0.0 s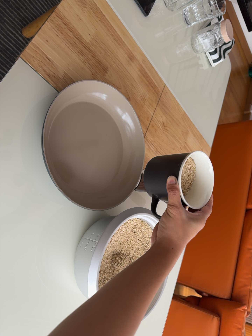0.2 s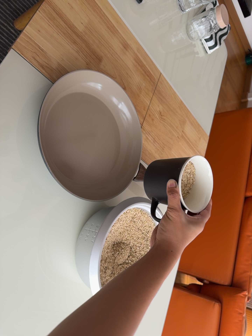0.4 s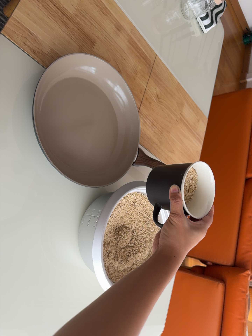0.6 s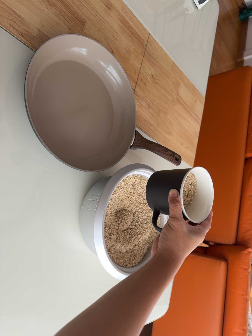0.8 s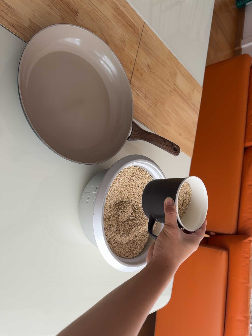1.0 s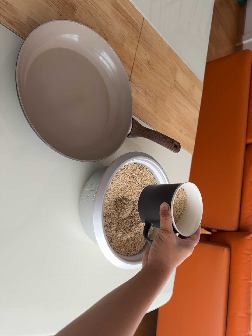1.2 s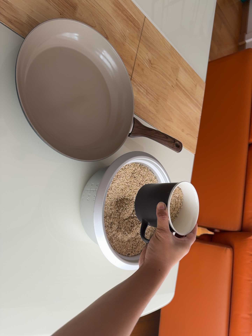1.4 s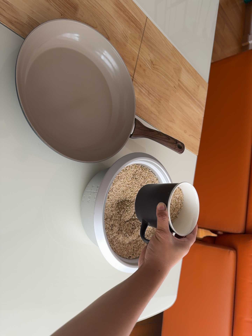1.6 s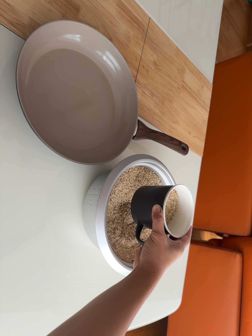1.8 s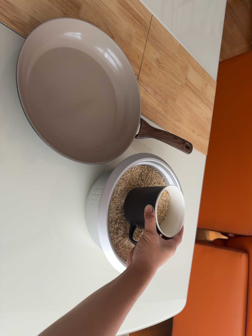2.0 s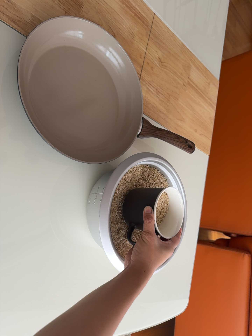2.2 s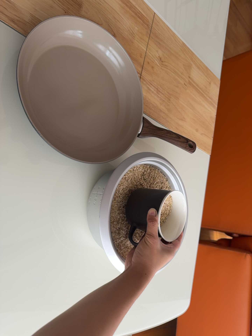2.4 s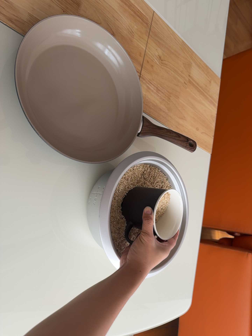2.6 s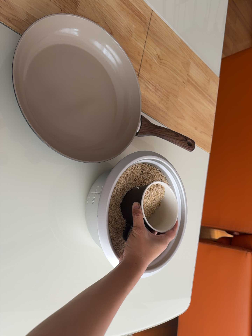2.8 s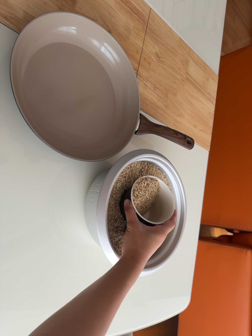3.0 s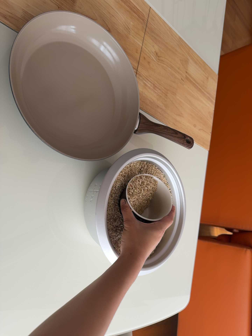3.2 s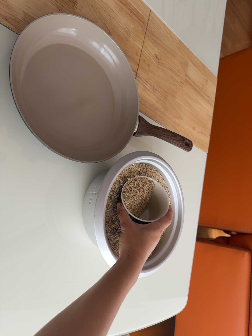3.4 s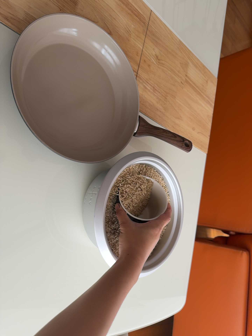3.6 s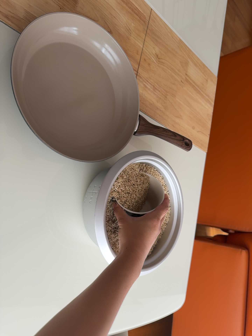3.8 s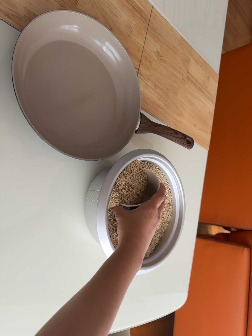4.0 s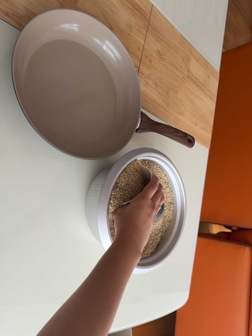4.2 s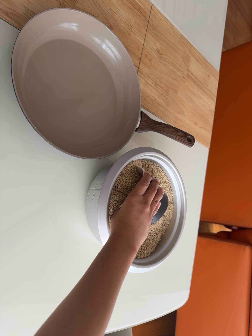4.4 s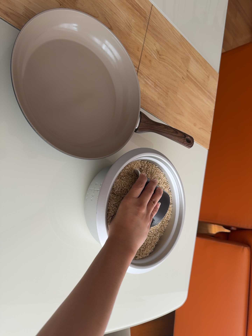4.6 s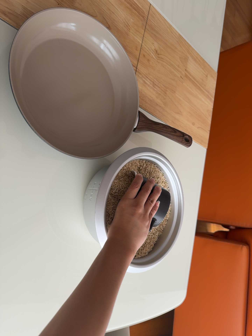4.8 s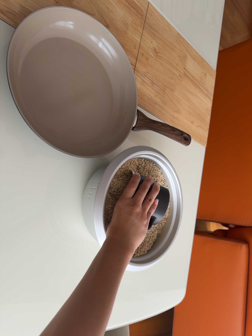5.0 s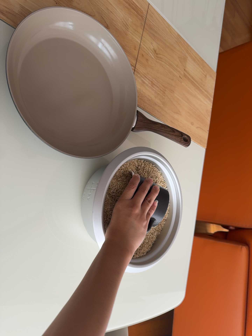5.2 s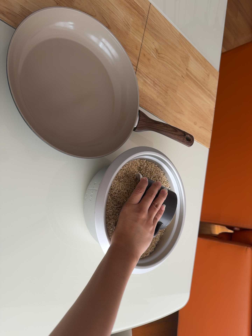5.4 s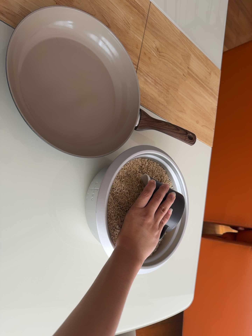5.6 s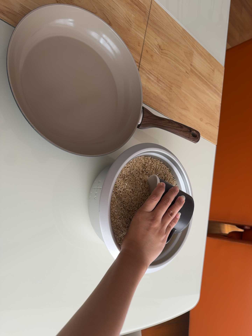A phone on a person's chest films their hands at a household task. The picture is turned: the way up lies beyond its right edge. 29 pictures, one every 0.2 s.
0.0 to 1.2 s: The camera's aim tips toward the bottom of its view by about 10 degrees, and the scene shifts upward. It rolls about its line of sight by about 10 degrees, and the scene rotates counterclockwise.
1.2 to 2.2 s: The camera shifts only a little, or ends up much as it began.
2.2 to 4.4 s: The camera keeps its place and its aim.
4.4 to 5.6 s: The camera shifts only a little, or ends up much as it began.
The film runs backward here.
